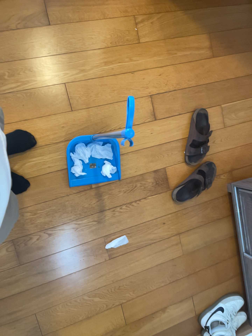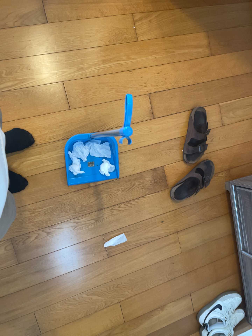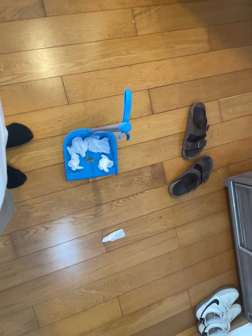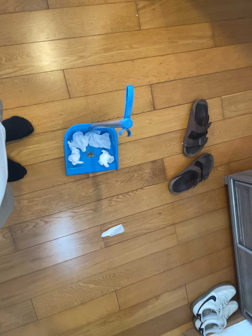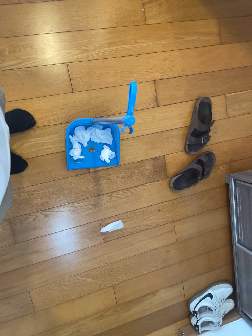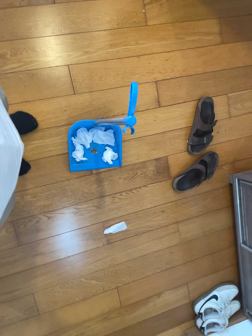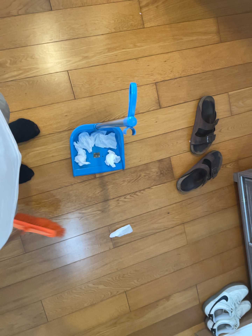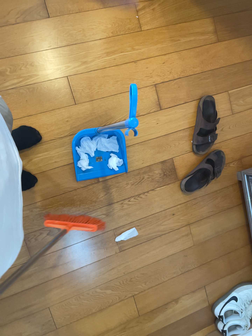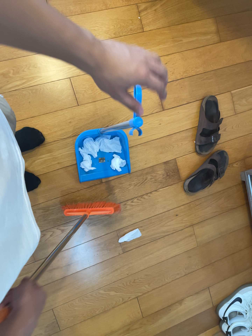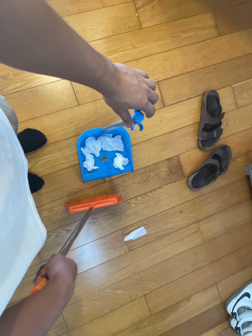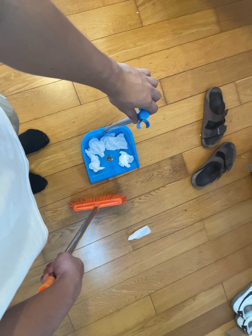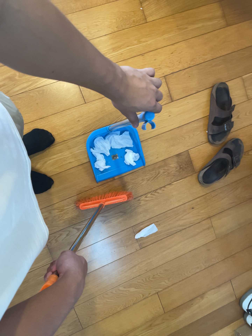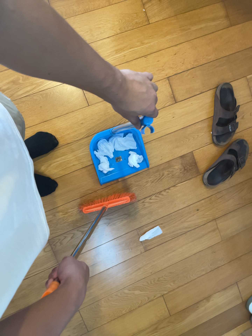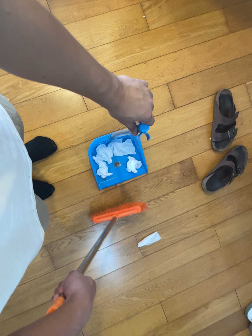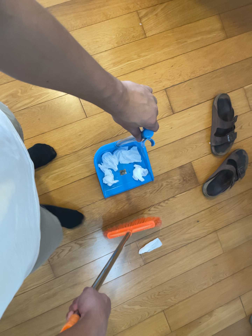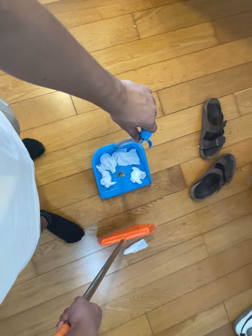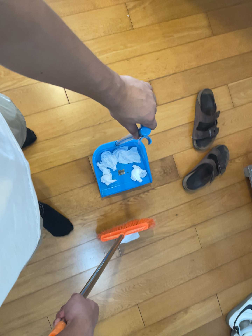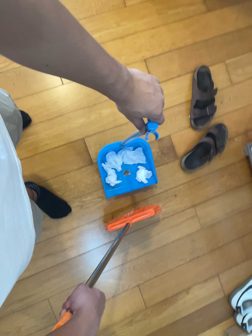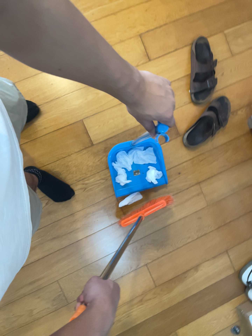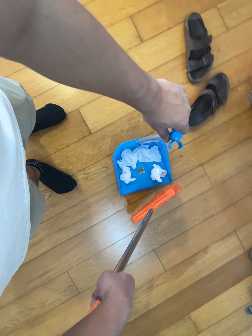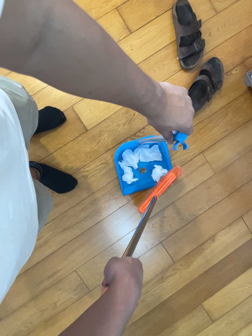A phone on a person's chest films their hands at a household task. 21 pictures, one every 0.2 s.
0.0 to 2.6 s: The camera shifts only a little, or ends up much as it began.
2.6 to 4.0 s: The camera travels toward the bottom of its view and to its right, about 34 cm, so close, fixed things drift upward. It rolls about its line of sight by about 10 degrees, and the scene rotates counterclockwise.
The film runs backward here.
